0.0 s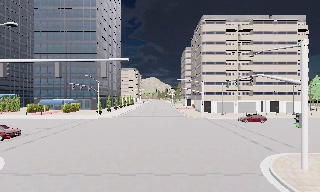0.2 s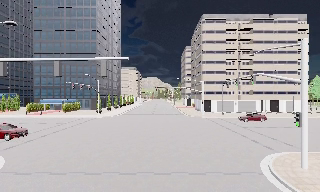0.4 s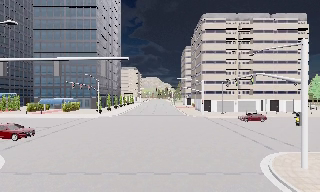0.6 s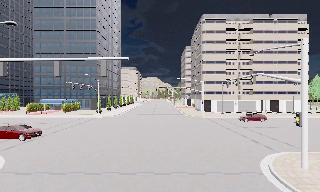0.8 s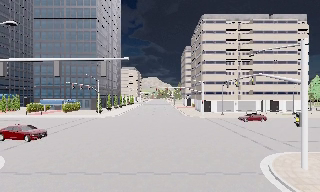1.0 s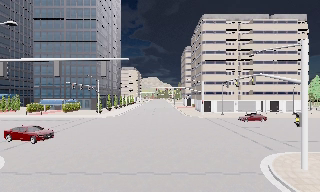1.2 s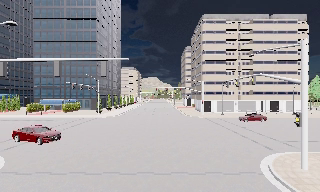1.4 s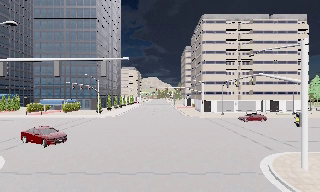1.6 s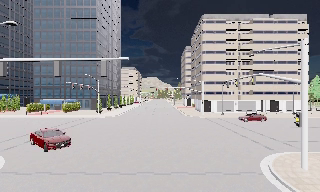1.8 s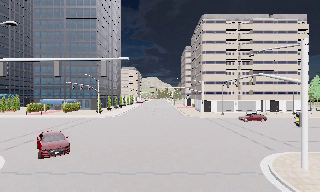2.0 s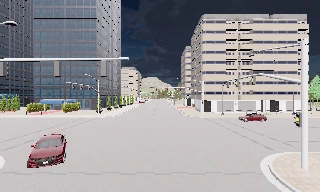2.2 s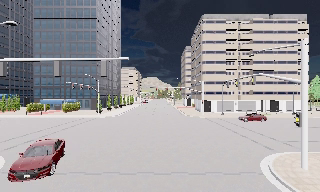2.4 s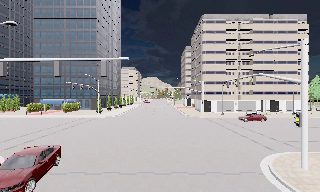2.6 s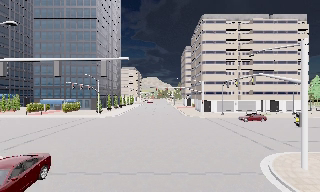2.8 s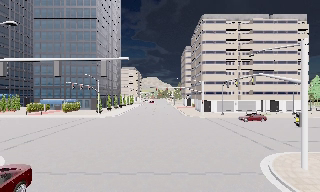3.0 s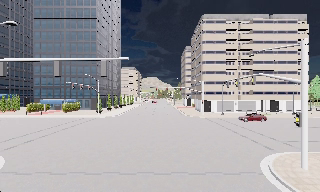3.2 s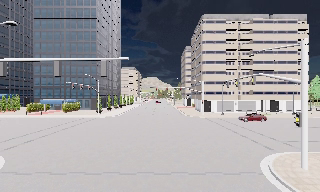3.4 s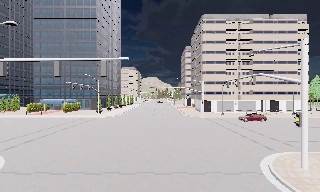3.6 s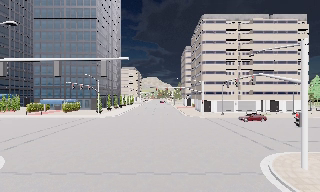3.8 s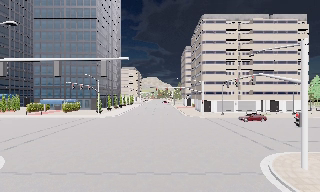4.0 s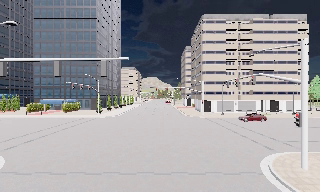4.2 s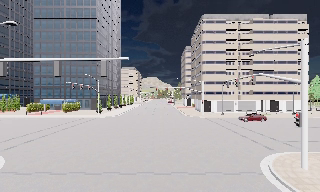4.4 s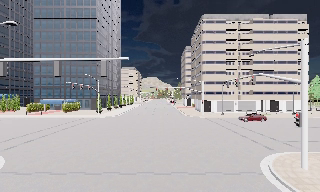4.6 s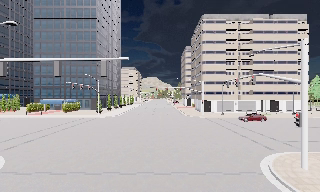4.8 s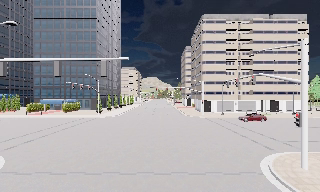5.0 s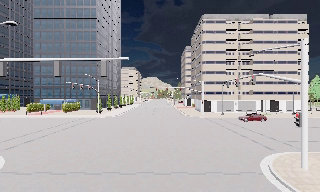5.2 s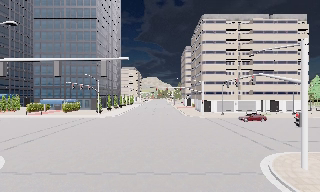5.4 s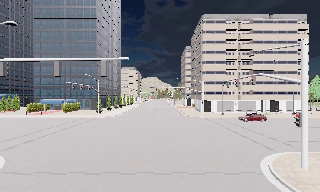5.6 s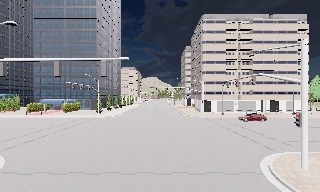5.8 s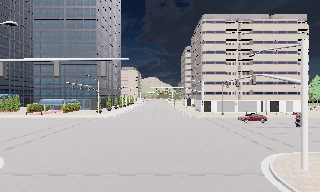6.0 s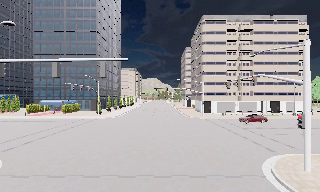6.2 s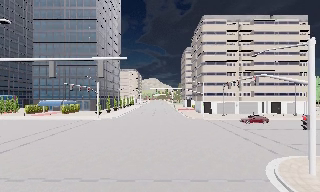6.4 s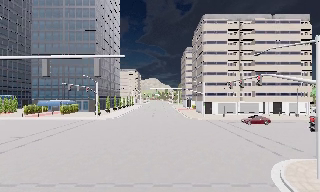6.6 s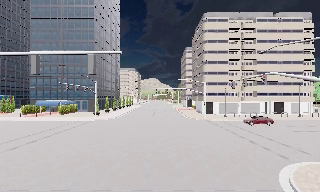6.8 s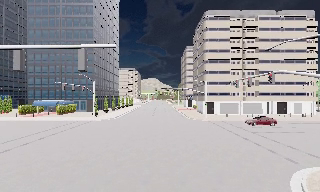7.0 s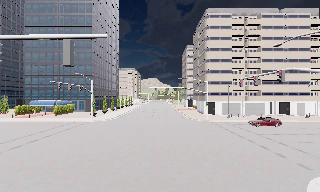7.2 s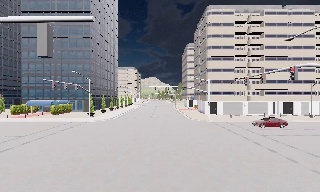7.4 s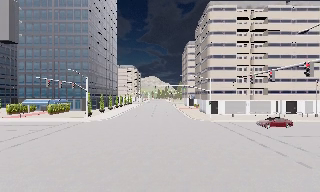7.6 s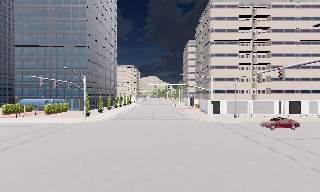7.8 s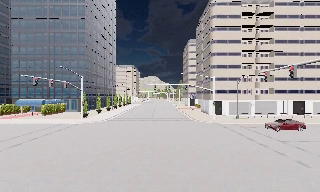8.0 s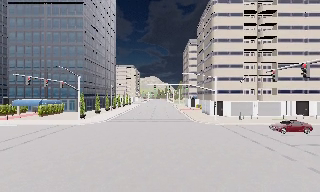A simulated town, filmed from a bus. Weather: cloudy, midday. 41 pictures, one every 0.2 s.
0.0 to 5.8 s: The camera keeps its place and its aim.
5.8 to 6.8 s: The camera travels forward, about 2.5 m, so what stands in front looms larger. It gains speed.
6.8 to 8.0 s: The camera travels forward, about 6 m, so what stands in front looms larger.
The film runs forward here.
